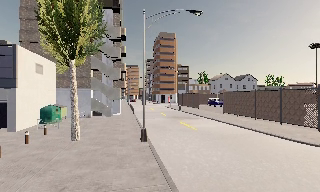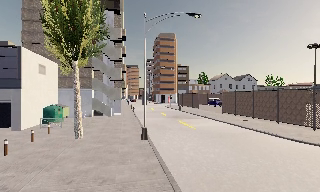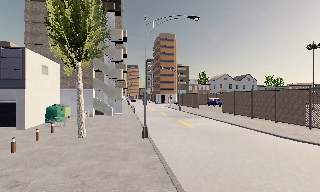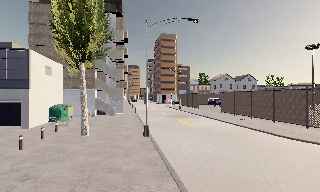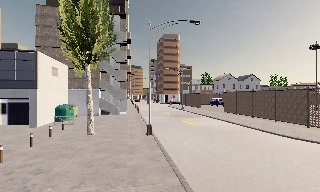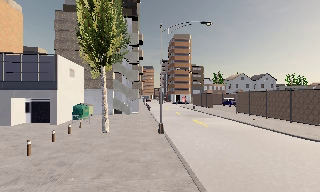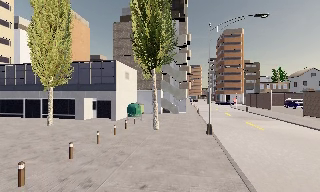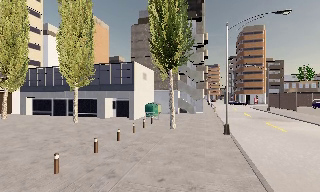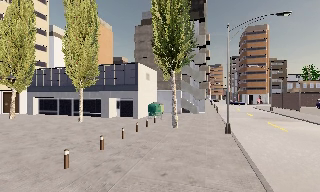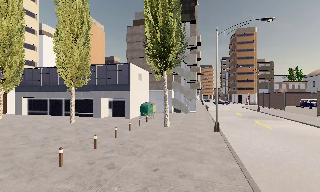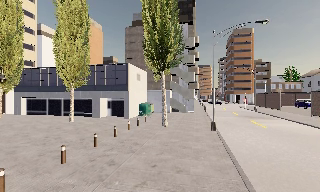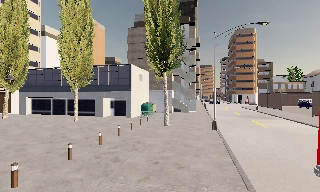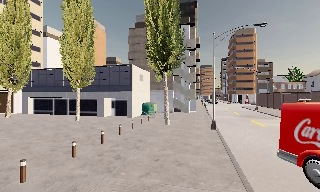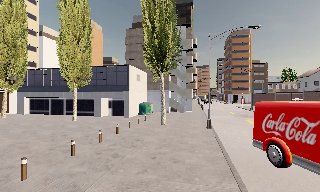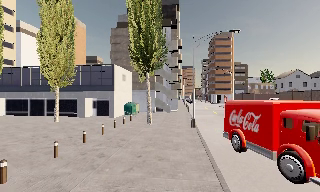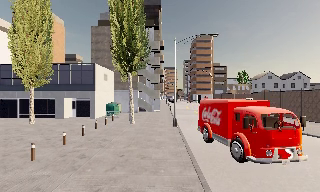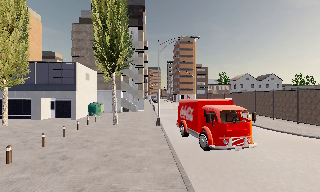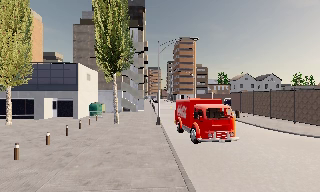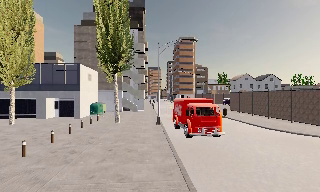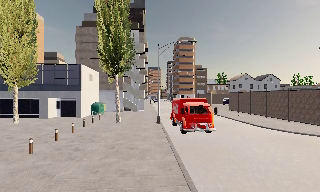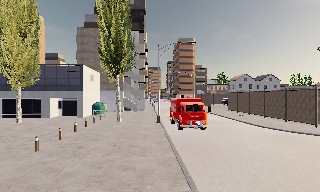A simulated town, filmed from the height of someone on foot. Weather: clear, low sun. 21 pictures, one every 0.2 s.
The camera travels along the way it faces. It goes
backward.
0.0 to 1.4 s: The camera swings to its left by about 30 degrees, and the scene slides to the right. It travels backward, about 2.5 m, so what stands in front gets smaller.
1.4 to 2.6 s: The camera travels backward, about 1.5 m, so what stands in front gets smaller.
2.6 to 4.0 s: The camera swings to its right by about 15 degrees, and the scene slides to the left. It travels backward, about 2 m, so what stands in front gets smaller.
The film runs backward here.
